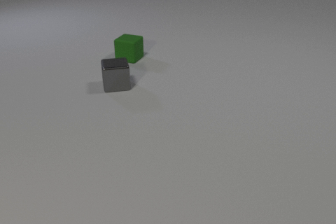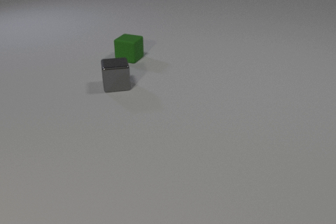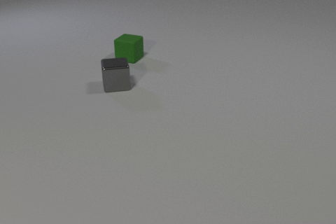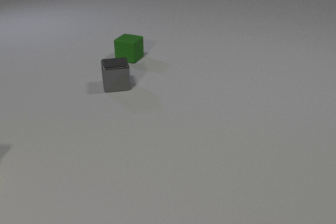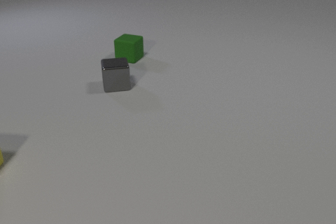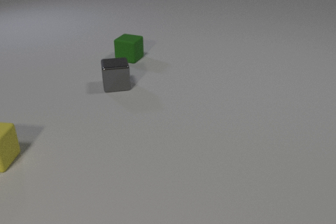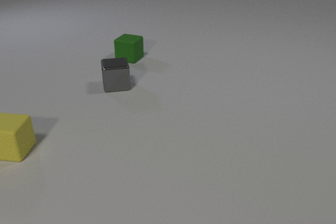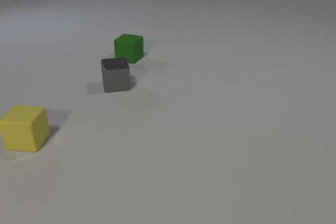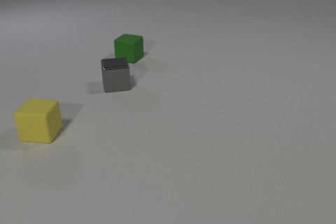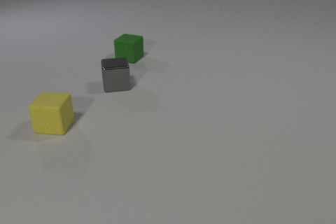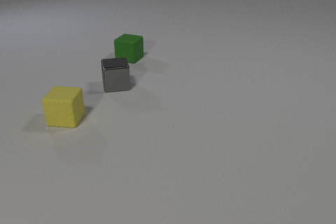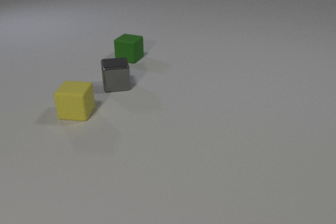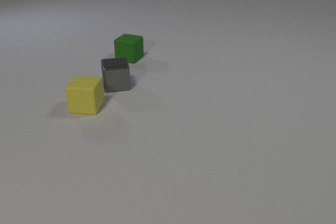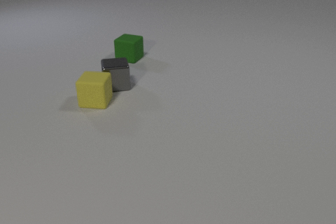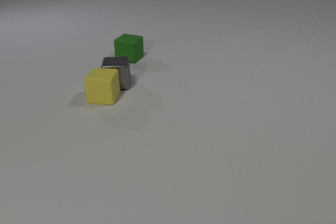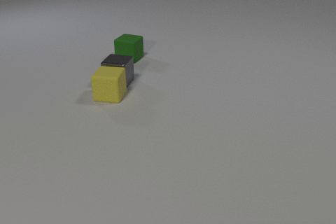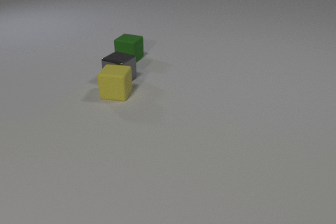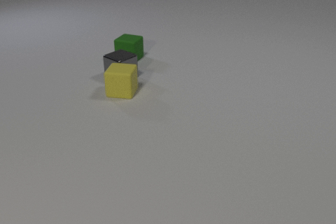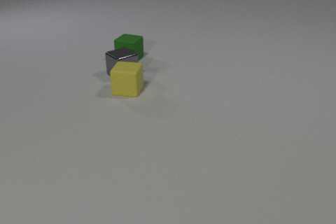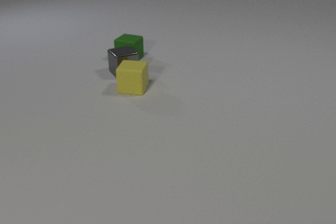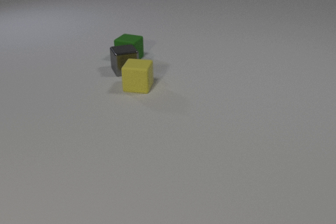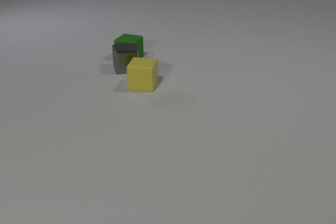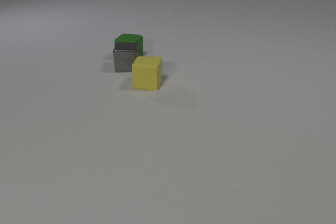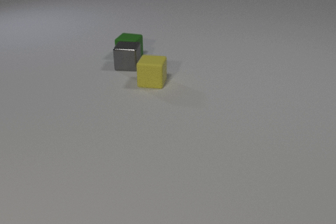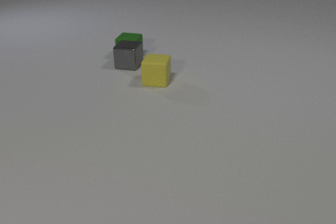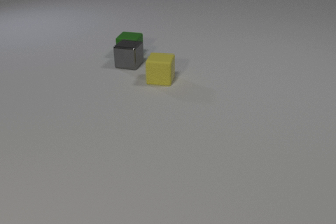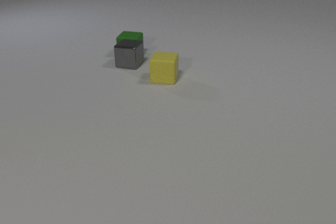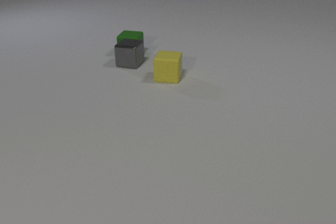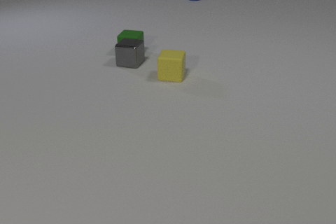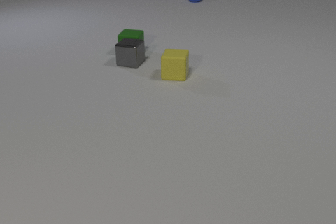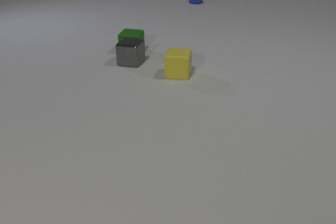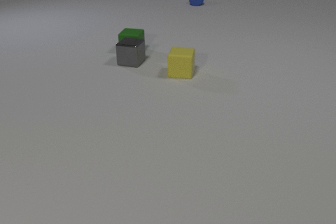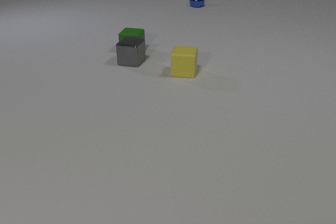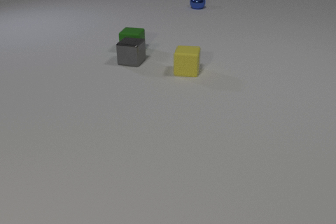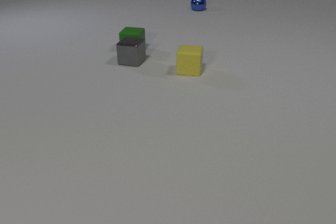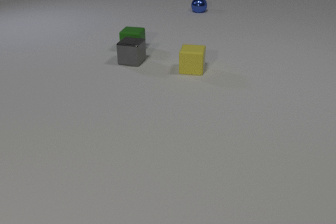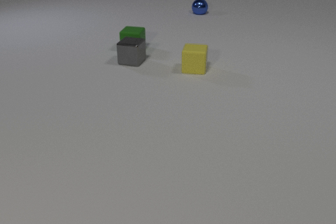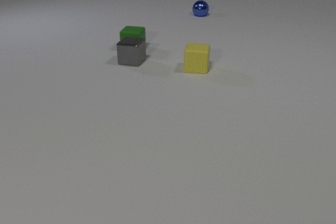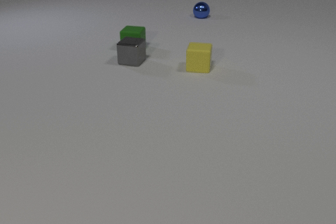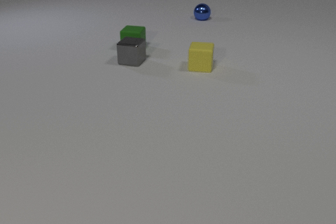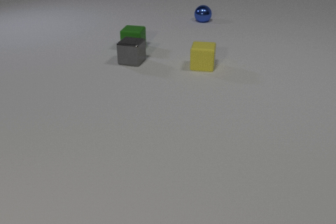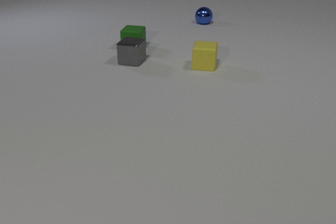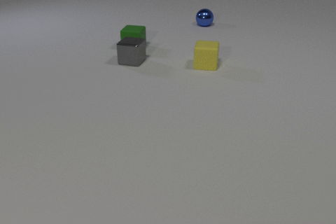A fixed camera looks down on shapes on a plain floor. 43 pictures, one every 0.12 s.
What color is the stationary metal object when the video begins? gray.
How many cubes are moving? 3.
What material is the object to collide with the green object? metal.
0.00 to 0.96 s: The yellow rubber cube comes in at the left edge, slides to the right and away from the camera.
0.96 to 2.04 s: The yellow rubber cube slides to the right and away from the camera. The gray metal cube slides away from the camera, spins so that its near face slides to the left, clockwise seen from above. The yellow rubber cube and the gray metal cube collide.
2.04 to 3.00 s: The yellow rubber cube slides to the right and away from the camera. The gray metal cube slides away from the camera, spins so that its near face slides to the left, clockwise seen from above. The green rubber cube slides away from the camera. The gray metal cube and the green rubber cube collide.
3.00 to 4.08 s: The yellow rubber cube slides to the right and away from the camera. The gray metal cube slides away from the camera. The green rubber cube slides away from the camera. The blue metal sphere comes in at the top edge, rolls toward the camera.
4.08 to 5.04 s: The yellow rubber cube slides to the right and away from the camera. The green rubber cube slides away from the camera. The blue metal sphere rolls toward the camera.
